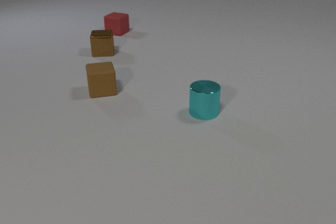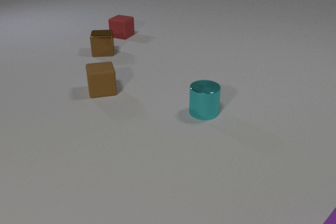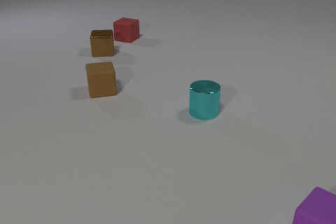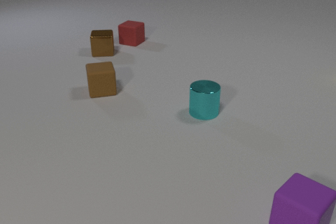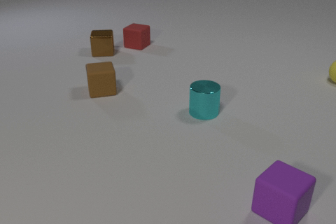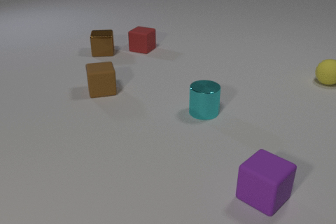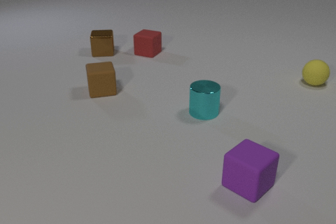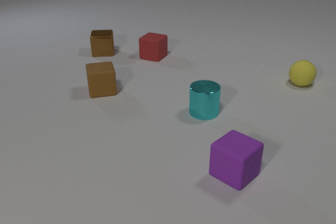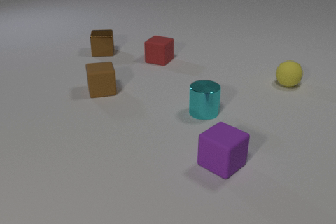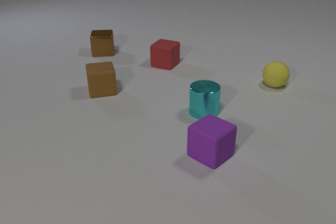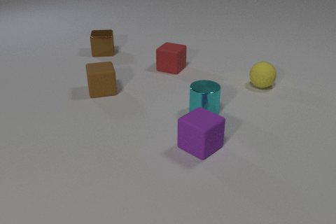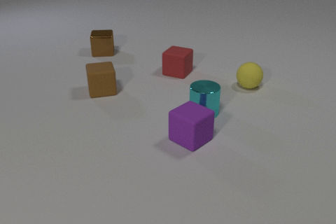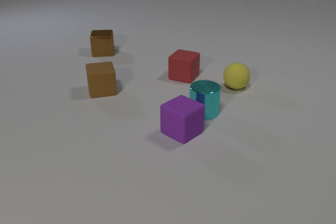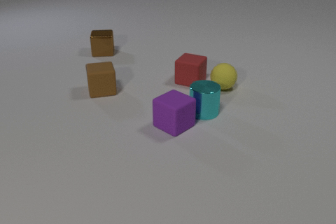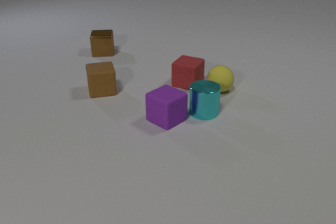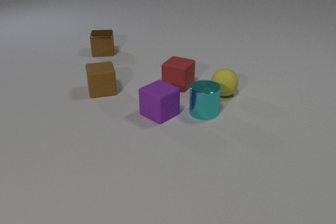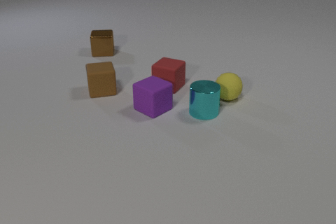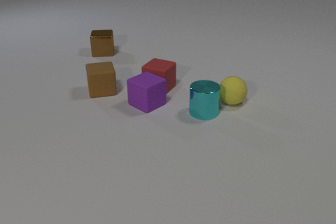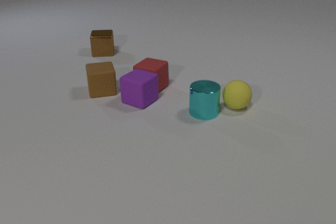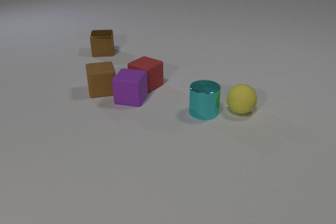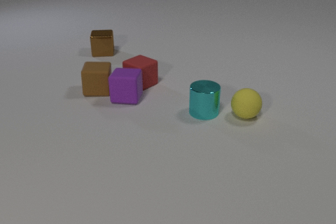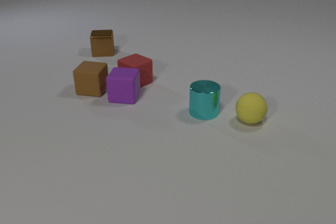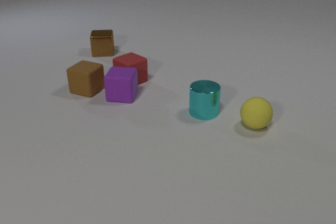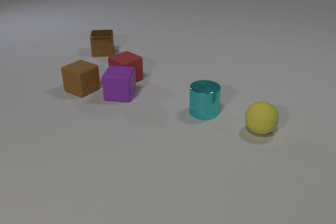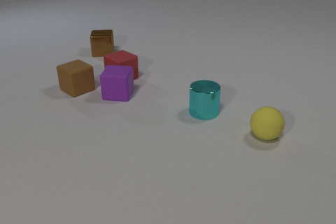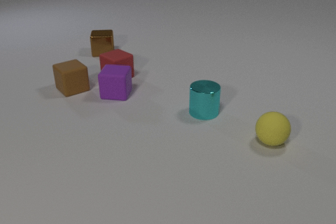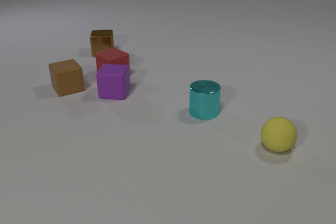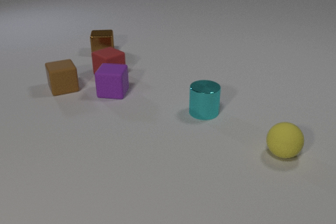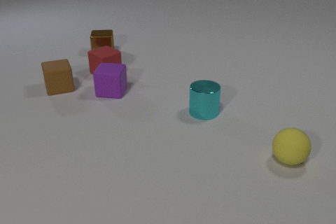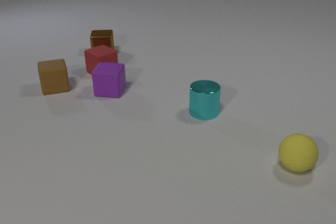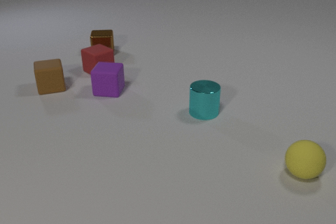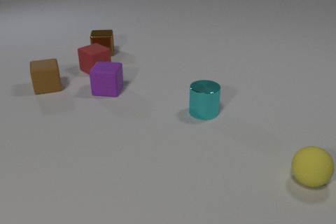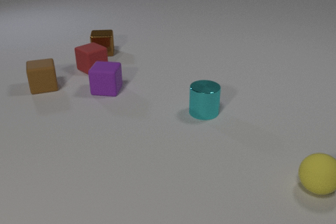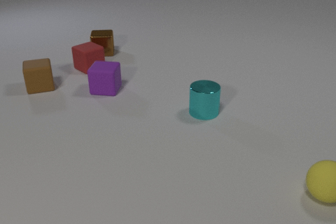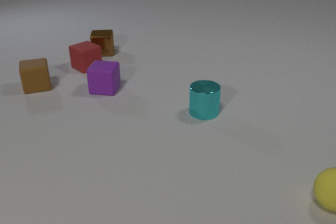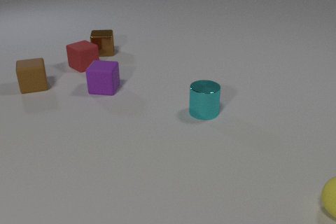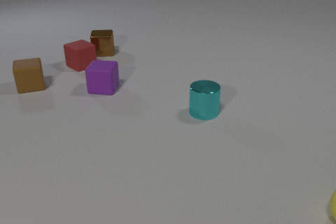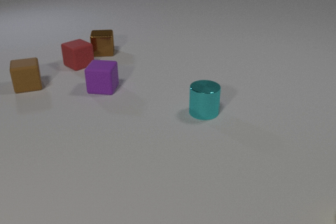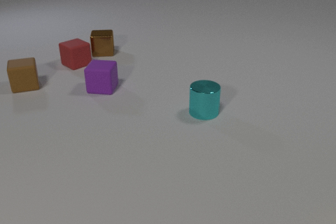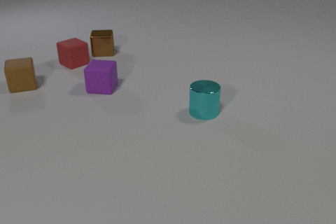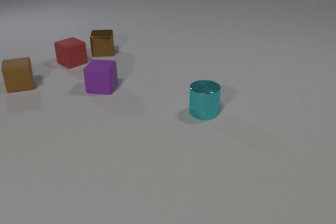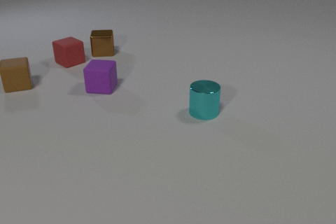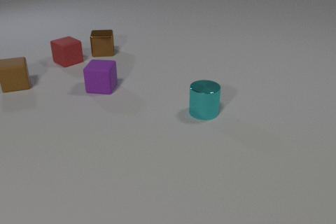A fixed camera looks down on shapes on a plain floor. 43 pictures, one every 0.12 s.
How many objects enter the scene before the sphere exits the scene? 2.
What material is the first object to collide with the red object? rubber.
Are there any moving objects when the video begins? yes.
0.00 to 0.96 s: The red rubber cube slides toward the camera and to the right. The yellow rubber sphere comes in at the right edge, rolls to the left and toward the camera. The purple rubber cube comes in at the bottom edge, slides to the left and away from the camera.
0.96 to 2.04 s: The red rubber cube slides toward the camera. The yellow rubber sphere rolls toward the camera and to the left. The purple rubber cube slides away from the camera and to the left. The red rubber cube and the yellow rubber sphere collide.
2.04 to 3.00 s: The red rubber cube slides to the left and away from the camera. The yellow rubber sphere rolls toward the camera and to the right. The purple rubber cube slides to the left and away from the camera, spins counterclockwise seen from above by about 30 degrees, its near face sliding to the right. The brown rubber cube slides to the left, spins so that its near face slides to the left, clockwise seen from above. The red rubber cube and the purple rubber cube collide. The purple rubber cube and the brown rubber cube collide.
3.00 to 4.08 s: The red rubber cube slides to the left and away from the camera. The yellow rubber sphere rolls toward the camera and to the right. The purple rubber cube slides away from the camera and to the left. The brown rubber cube slides to the left and away from the camera.
4.08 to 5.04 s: The red rubber cube slides away from the camera and to the left. The yellow rubber sphere rolls toward the camera and to the right, leaves at the right edge. The brown rubber cube slides to the left and away from the camera.
